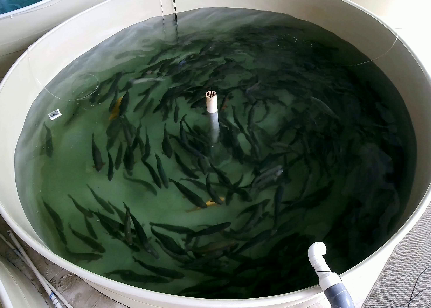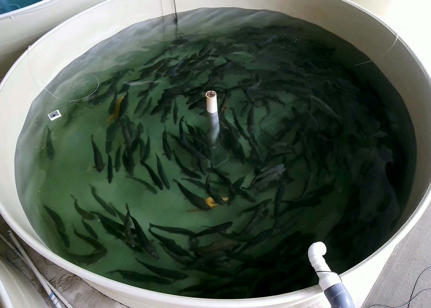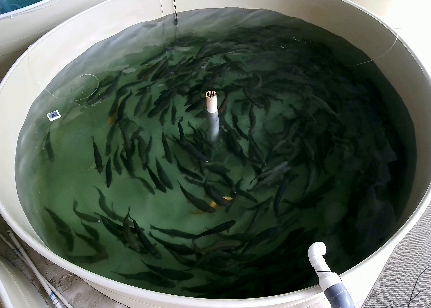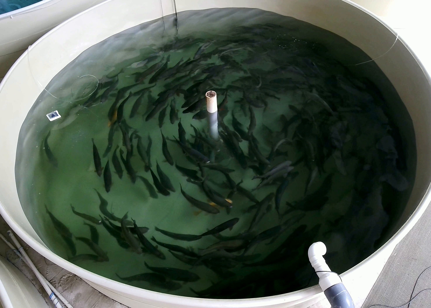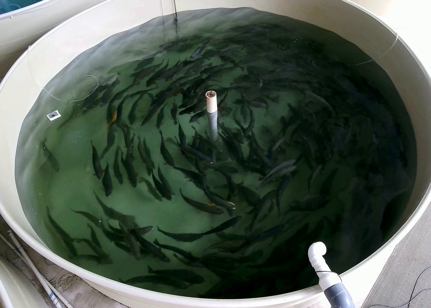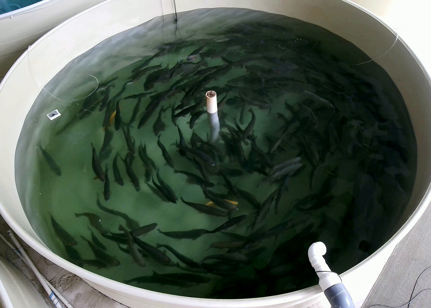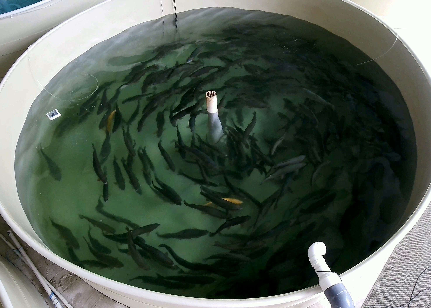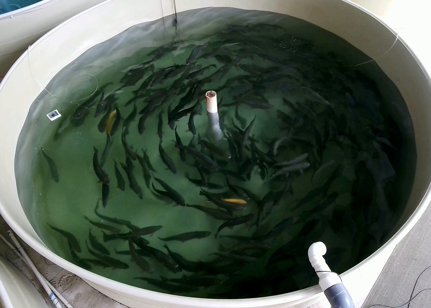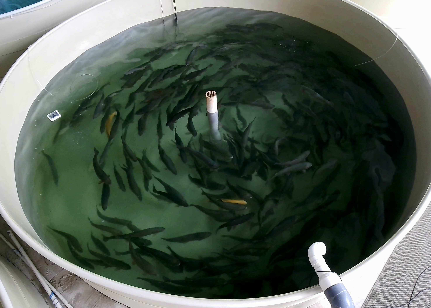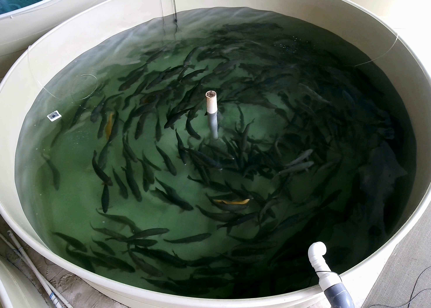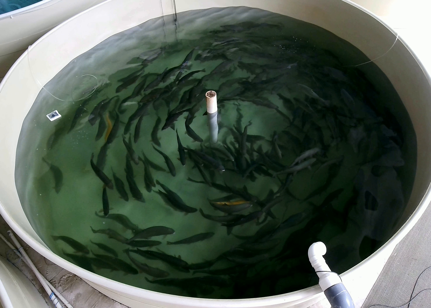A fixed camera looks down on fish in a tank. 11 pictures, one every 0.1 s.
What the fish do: Normal cruising.
